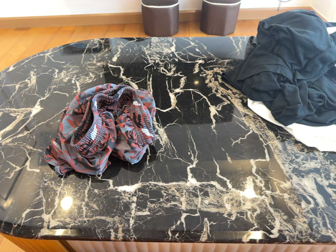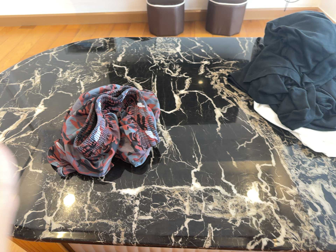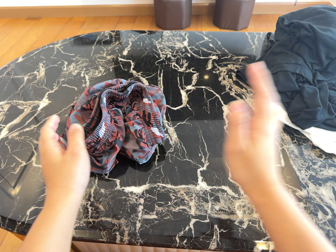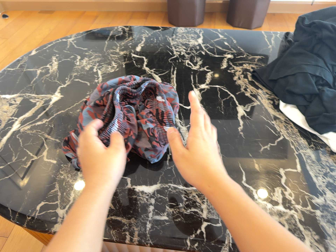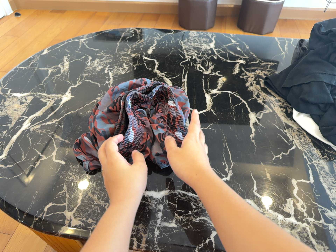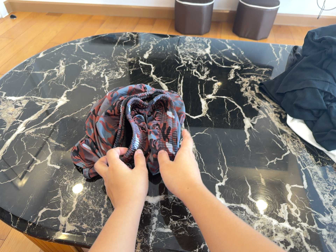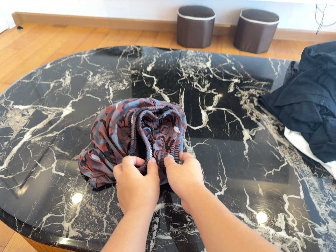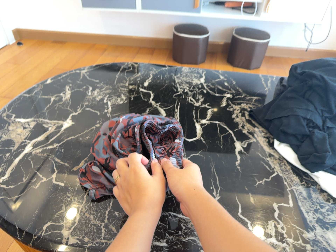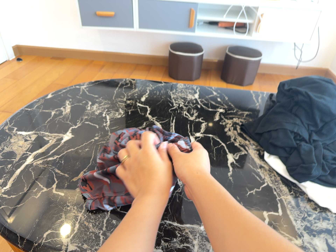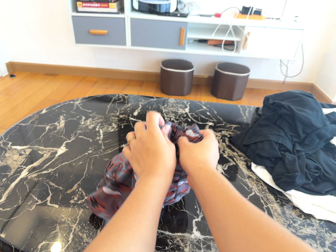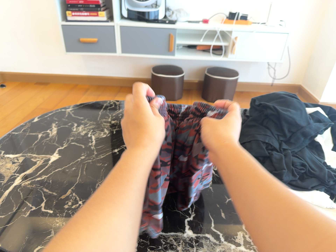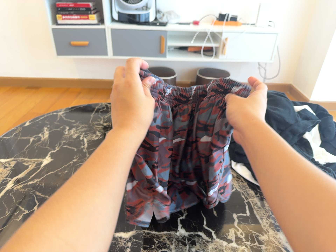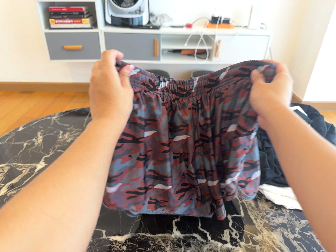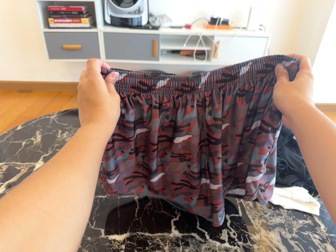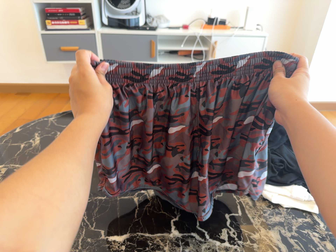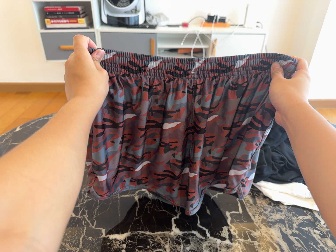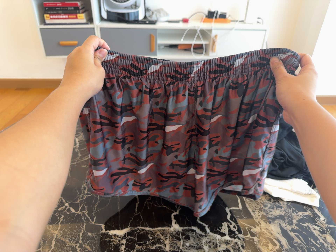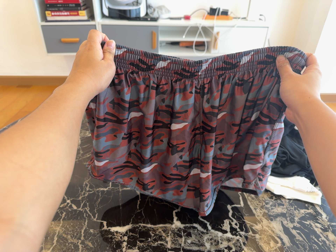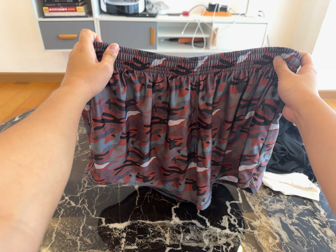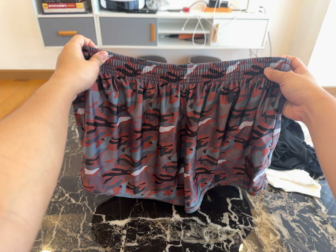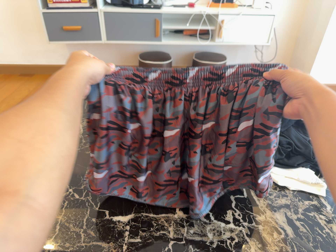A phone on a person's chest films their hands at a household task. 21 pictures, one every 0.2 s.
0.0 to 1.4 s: The camera shifts only a little, or ends up much as it began.
1.4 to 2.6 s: The camera travels backward, about 10 cm, so what stands in front gets smaller. Its aim tips toward the top of its view by about 10 degrees, and the scene shifts downward.
2.6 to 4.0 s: The camera shifts only a little, or ends up much as it began.
The film runs forward here.
